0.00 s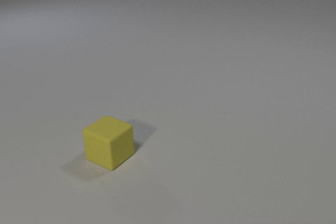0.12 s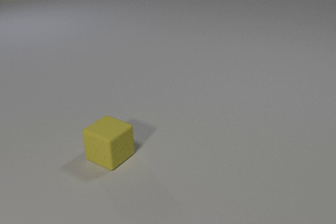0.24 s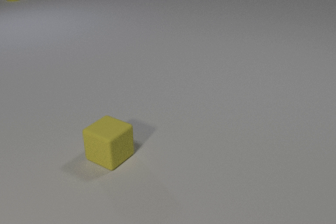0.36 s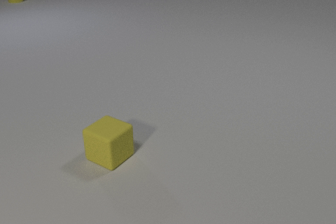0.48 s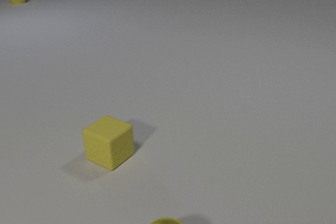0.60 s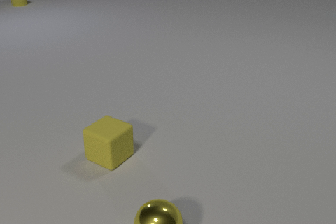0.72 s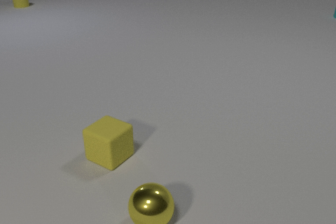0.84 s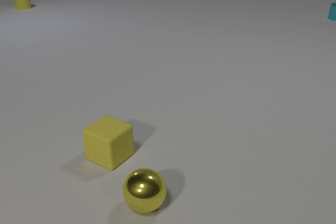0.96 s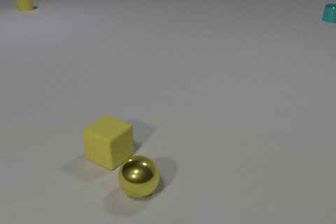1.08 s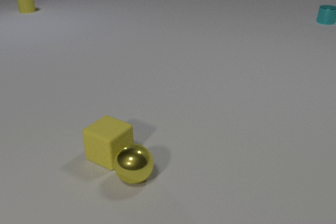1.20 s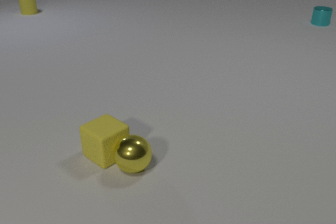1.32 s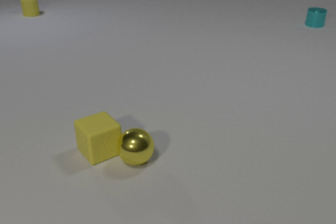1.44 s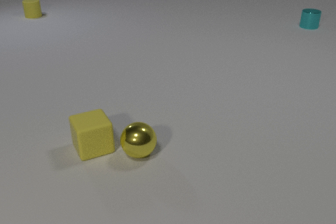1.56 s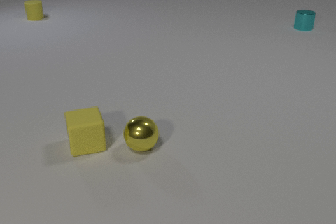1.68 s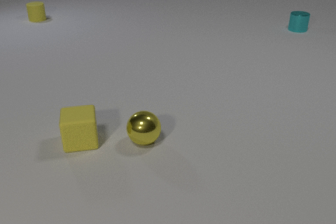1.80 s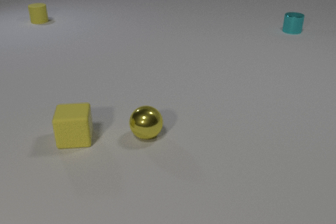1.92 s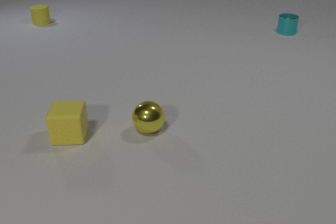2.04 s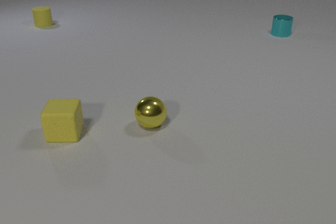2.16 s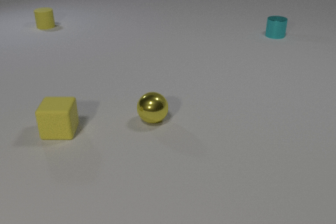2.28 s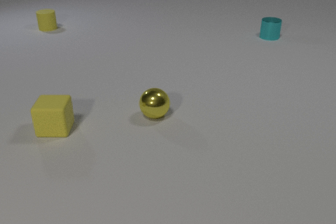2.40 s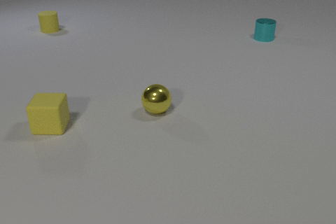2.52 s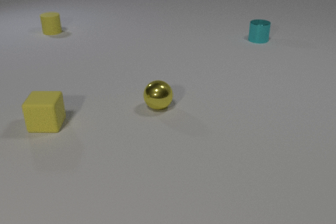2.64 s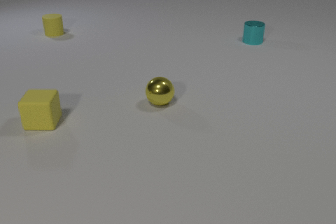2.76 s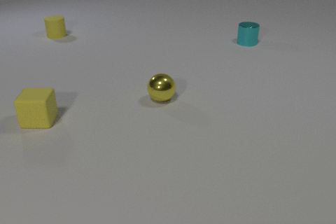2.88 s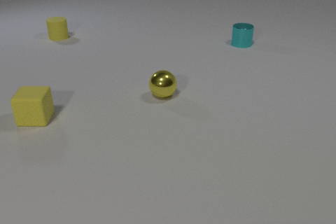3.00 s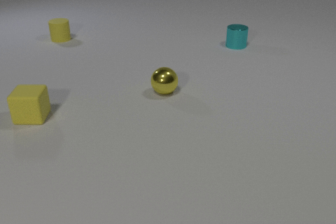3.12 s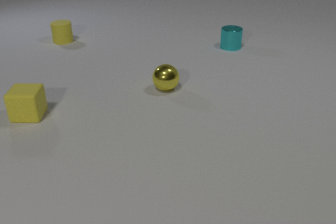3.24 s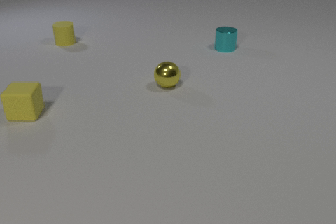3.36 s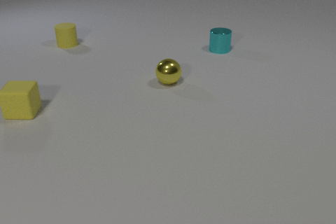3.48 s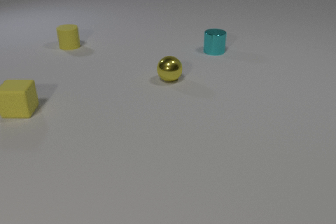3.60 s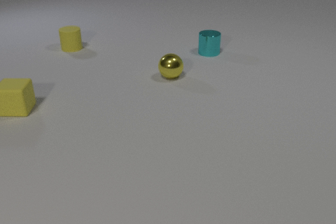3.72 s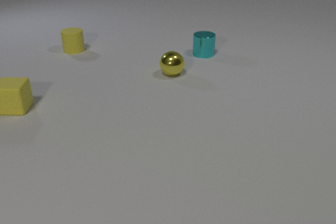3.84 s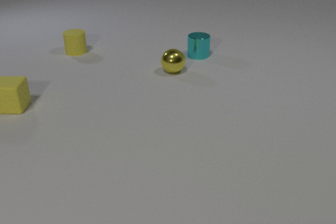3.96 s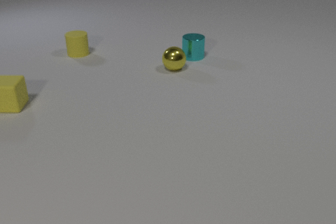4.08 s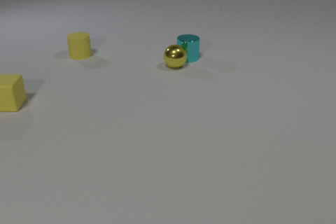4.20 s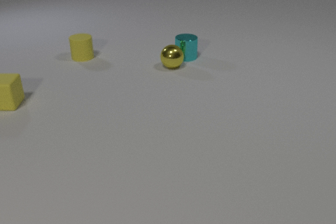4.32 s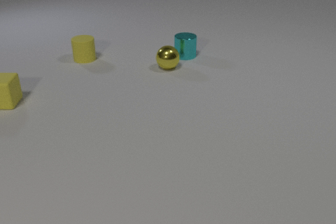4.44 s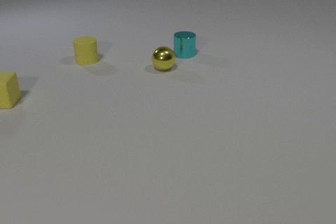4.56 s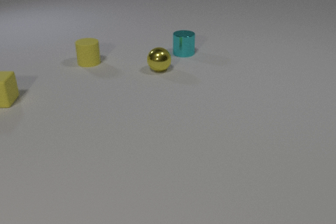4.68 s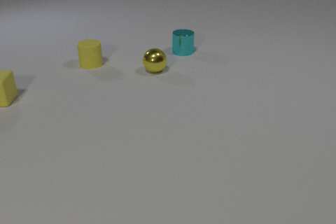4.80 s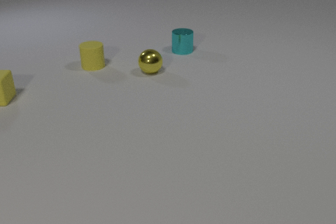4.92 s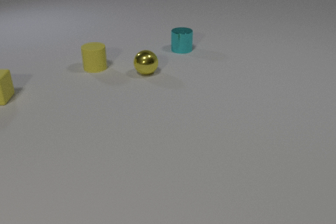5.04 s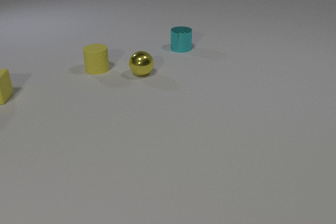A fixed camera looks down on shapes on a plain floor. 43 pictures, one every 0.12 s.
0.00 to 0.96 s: The yellow metal sphere comes in at the bottom edge, rolls away from the camera. The cyan metal cylinder comes in at the right edge, slides toward the camera and to the left. The yellow rubber cylinder comes in at the top edge, slides toward the camera.
0.96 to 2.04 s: The yellow metal sphere rolls away from the camera. The yellow rubber cube slides away from the camera and to the left, spins clockwise seen from above by about 60 degrees, its near face sliding to the left. The cyan metal cylinder slides toward the camera and to the left. The yellow rubber cylinder slides toward the camera. The yellow metal sphere and the yellow rubber cube collide.
2.04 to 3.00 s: The yellow metal sphere rolls away from the camera. The yellow rubber cube slides away from the camera and to the left. The cyan metal cylinder slides toward the camera and to the left. The yellow rubber cylinder slides toward the camera.
3.00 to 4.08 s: The yellow metal sphere rolls away from the camera. The yellow rubber cube slides away from the camera and to the left. The cyan metal cylinder slides to the left and toward the camera. The yellow rubber cylinder slides toward the camera.
4.08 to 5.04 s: The yellow metal sphere rolls to the left and toward the camera. The yellow rubber cube slides away from the camera and to the left. The cyan metal cylinder slides away from the camera. The yellow rubber cylinder slides toward the camera. The yellow metal sphere and the cyan metal cylinder collide.
How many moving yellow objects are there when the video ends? 3.
Are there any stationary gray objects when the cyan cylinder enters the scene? no.
How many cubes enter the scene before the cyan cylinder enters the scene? 0.
